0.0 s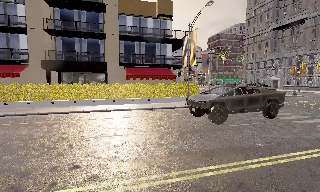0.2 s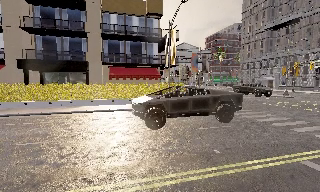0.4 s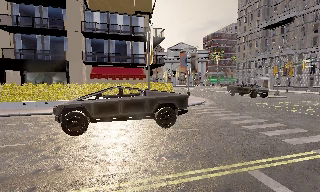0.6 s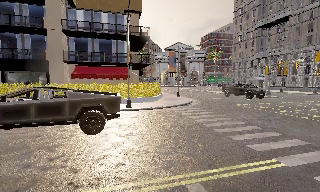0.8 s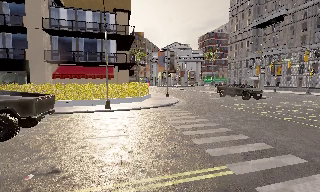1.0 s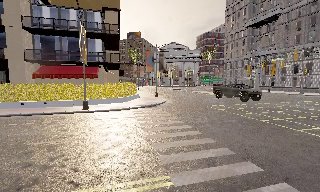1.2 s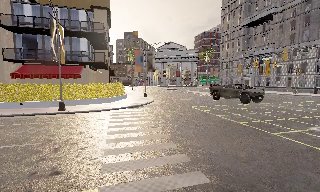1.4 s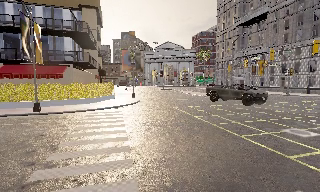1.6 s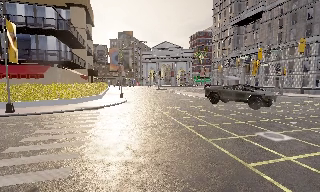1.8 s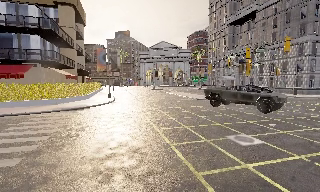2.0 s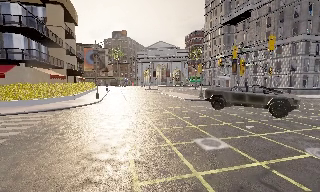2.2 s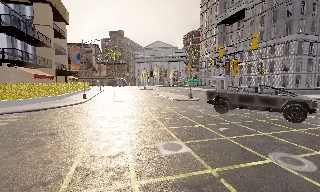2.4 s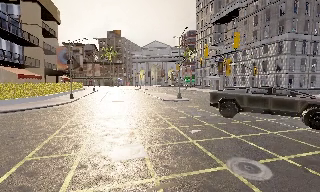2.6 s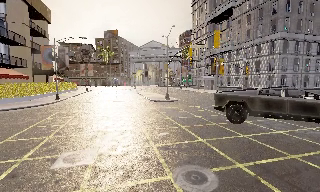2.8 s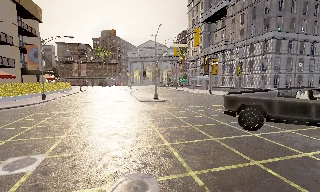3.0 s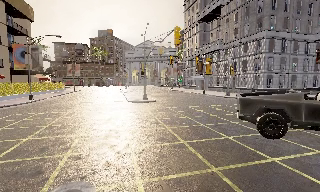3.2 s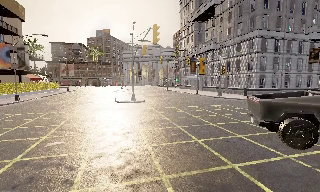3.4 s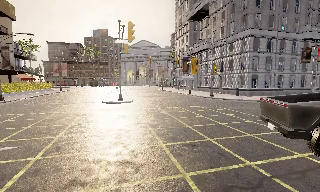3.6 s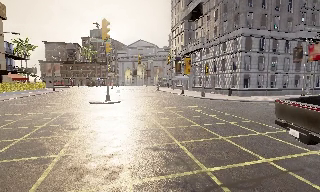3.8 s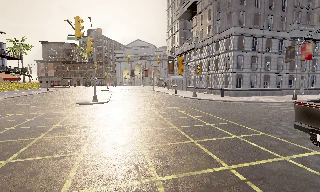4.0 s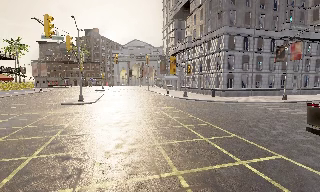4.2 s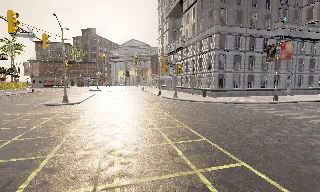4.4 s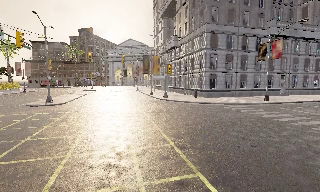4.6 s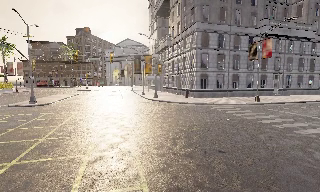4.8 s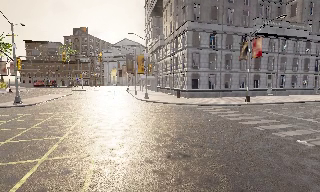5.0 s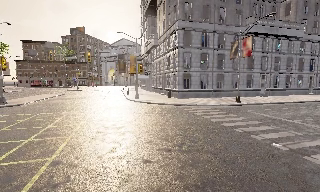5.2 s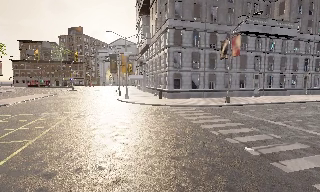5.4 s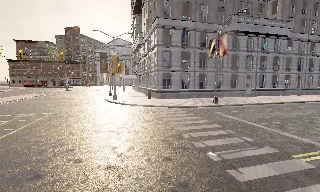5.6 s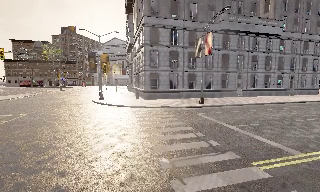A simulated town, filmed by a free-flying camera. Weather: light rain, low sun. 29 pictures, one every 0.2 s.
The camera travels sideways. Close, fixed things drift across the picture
to the left.
0.0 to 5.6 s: The camera travels to its right, about 40 m, so close, fixed things drift to the left.
The film runs forward here.
